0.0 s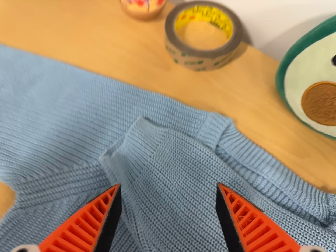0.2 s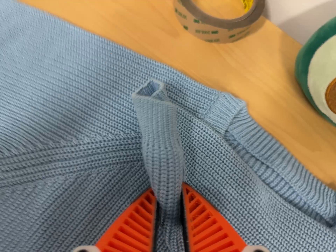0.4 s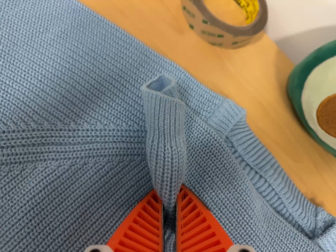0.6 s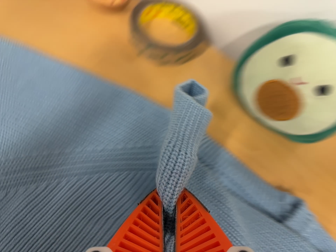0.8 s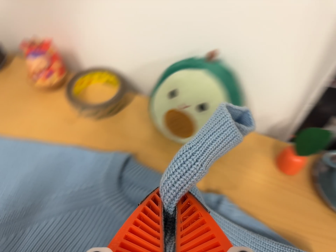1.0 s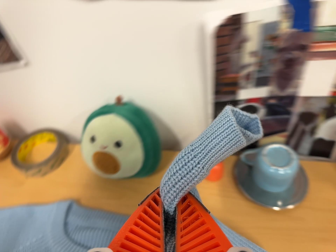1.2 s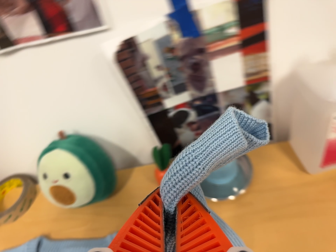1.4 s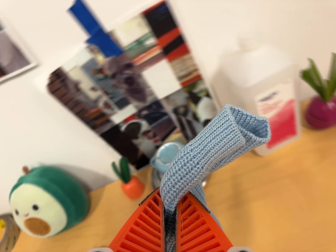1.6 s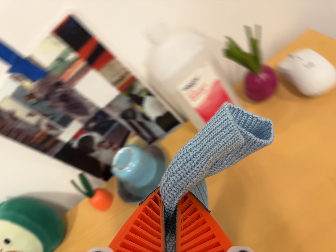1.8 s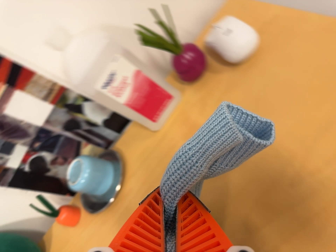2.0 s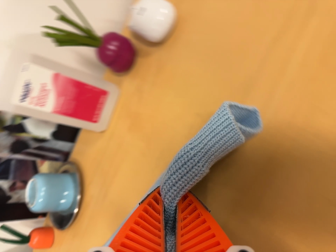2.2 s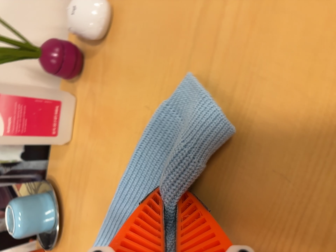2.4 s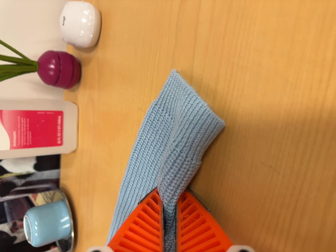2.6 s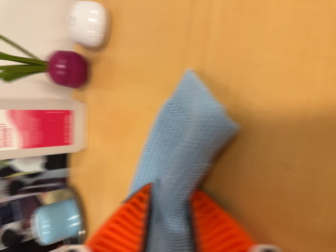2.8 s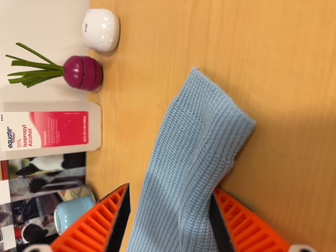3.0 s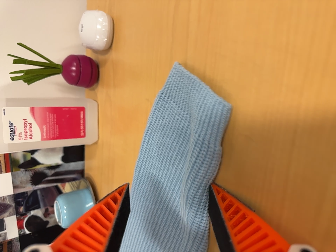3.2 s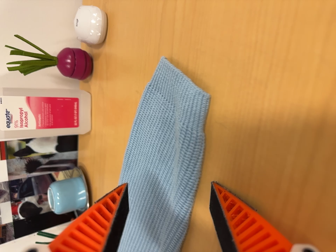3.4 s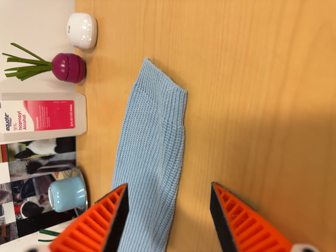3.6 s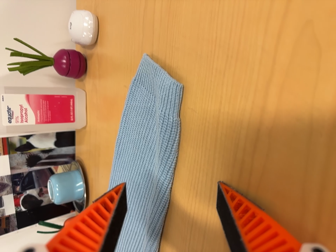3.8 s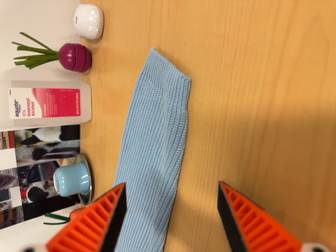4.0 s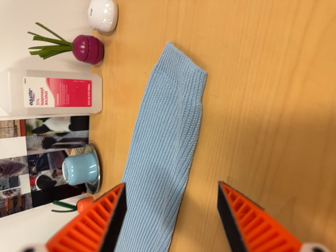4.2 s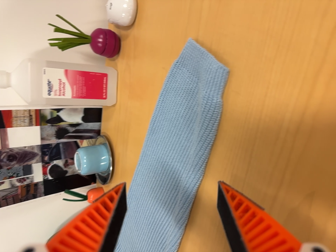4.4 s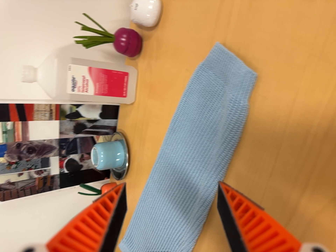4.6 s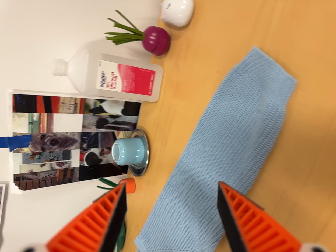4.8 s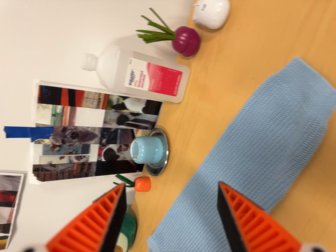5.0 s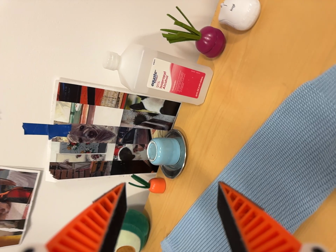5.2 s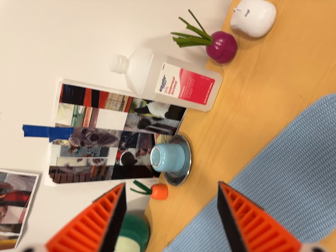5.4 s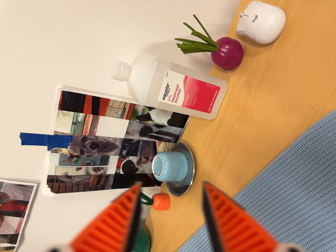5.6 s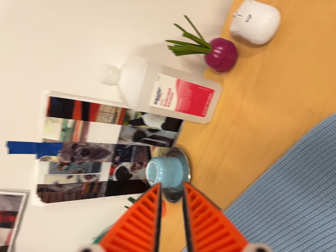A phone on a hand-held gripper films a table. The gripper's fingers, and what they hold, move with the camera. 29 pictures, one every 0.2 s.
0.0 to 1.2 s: The camera swings to its right by about 15 degrees, and the scene slides to the left. It travels to its right and backward, about 32 cm, so close, fixed things drift to the left. Its aim tips toward the top of its view by about 20 degrees, and the scene shifts downward. It rolls about its line of sight by about 40 degrees, and the scene rotates counterclockwise.
1.2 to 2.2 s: The camera travels to its right, about 38 cm, so close, fixed things drift to the left. It rolls about its line of sight by about 65 degrees, and the scene rotates counterclockwise.
2.2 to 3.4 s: The camera travels to its right and backward, about 10 cm. It rolls about its line of sight by about 10 degrees, and the scene rotates counterclockwise.
3.4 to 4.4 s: The camera travels to its left and backward, about 9 cm, so close, fixed things drift to the right.
4.4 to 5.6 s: The camera travels to its left, forward and toward the top of its view, about 14 cm, so close, fixed things drift to the right. It rolls about its line of sight by about 10 degrees, and the scene rotates clockwise.
The film runs backward here.
